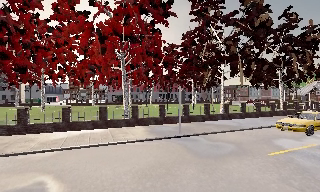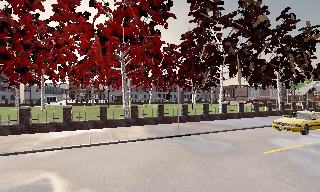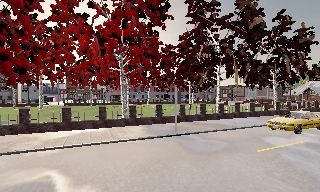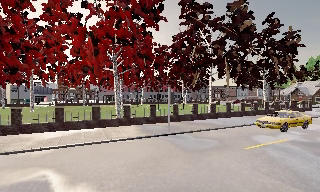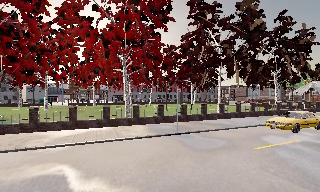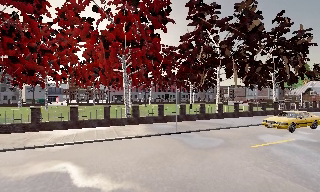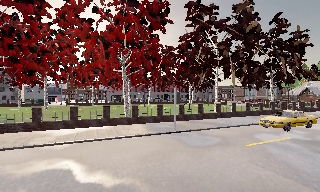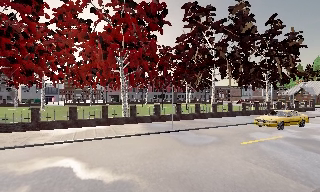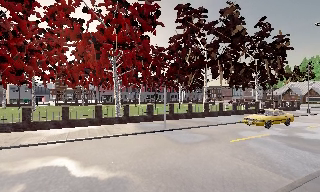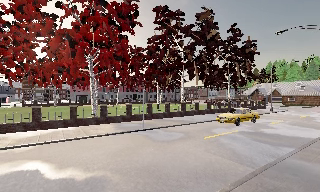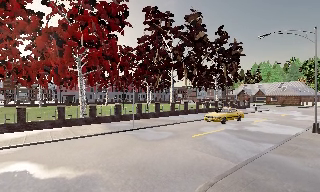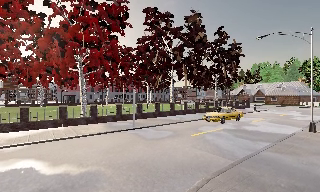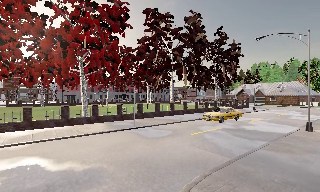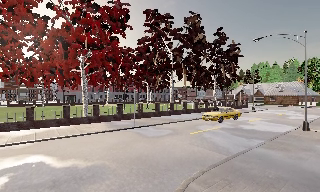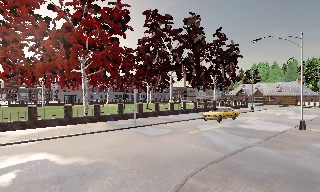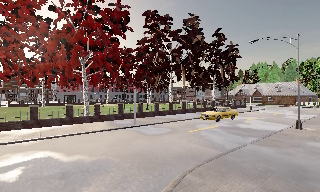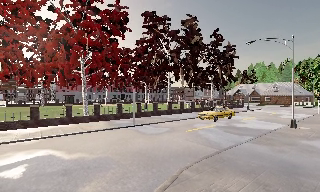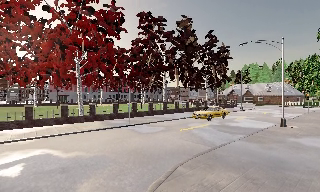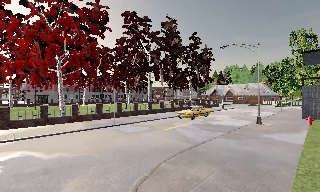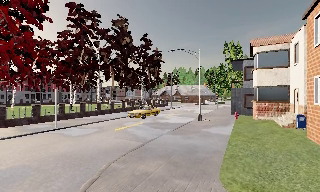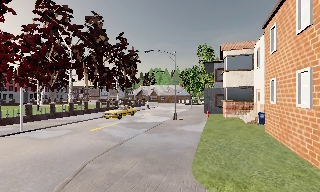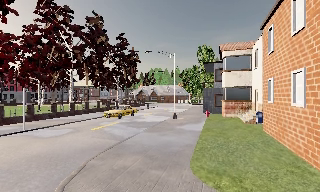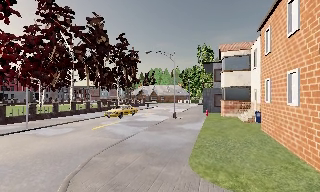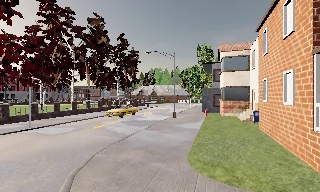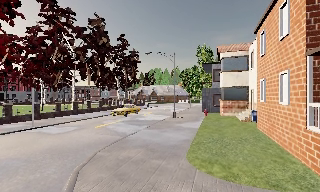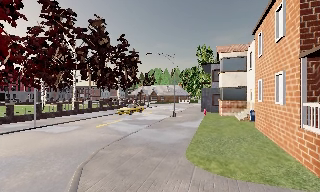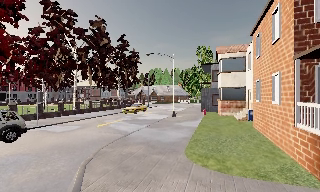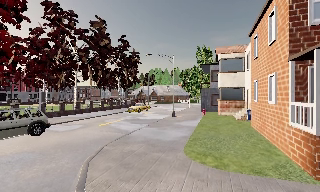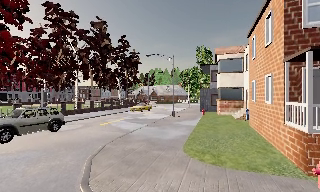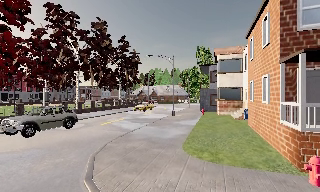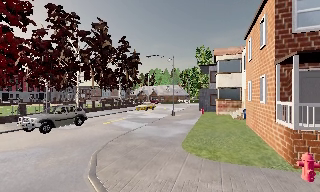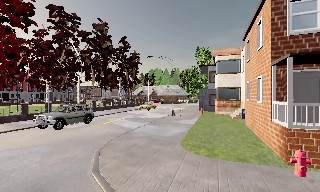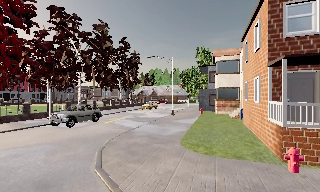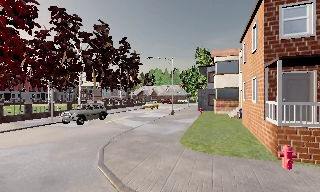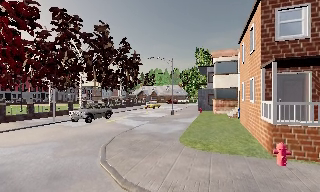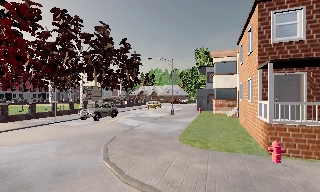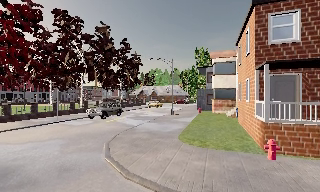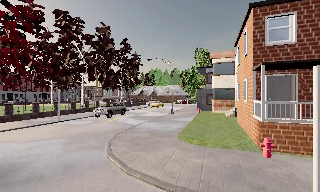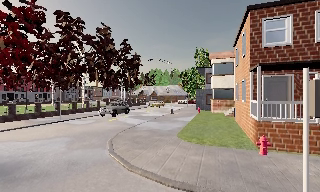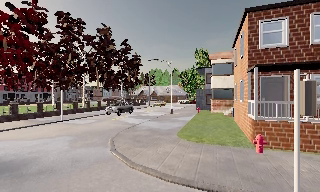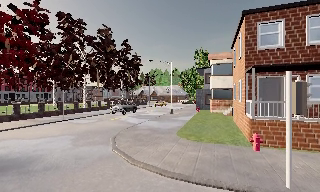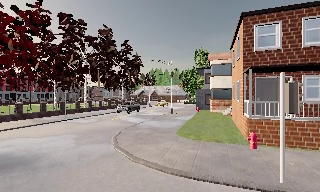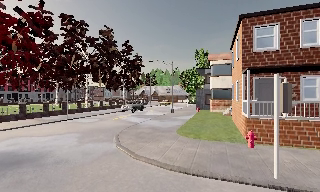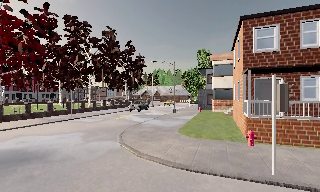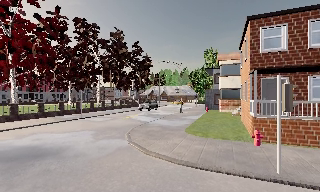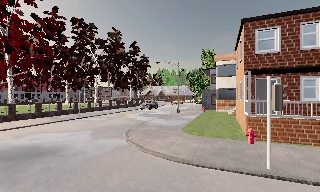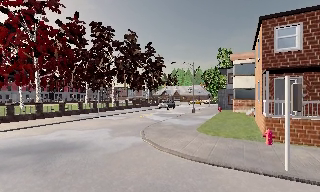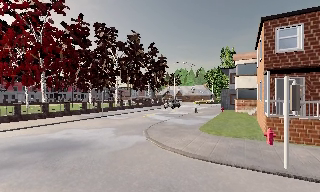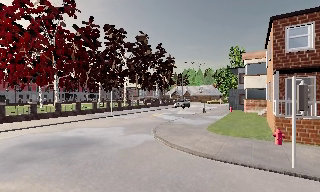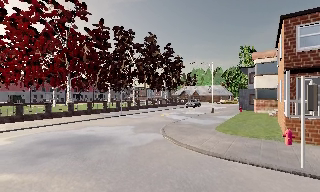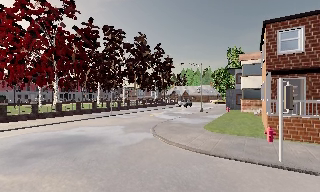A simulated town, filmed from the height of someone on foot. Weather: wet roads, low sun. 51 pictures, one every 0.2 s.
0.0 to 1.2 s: The camera travels backward, about 1.5 m, so what stands in front gets smaller.
1.2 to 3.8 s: The scene slides to the left, as the camera pans about 40 degrees to its right. It travels backward, about 3.5 m.
3.8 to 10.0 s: The camera travels backward, about 8 m, so what stands in front gets smaller.
The film runs backward here.
